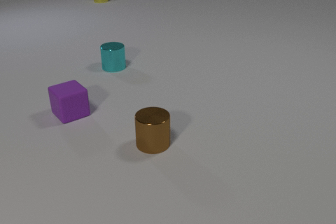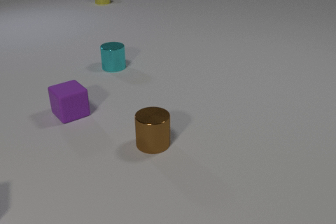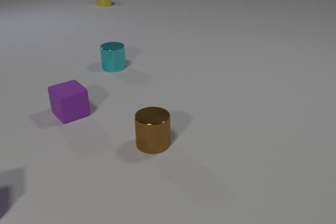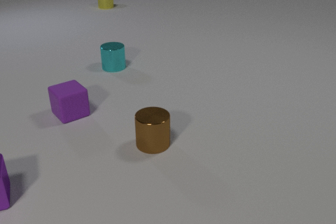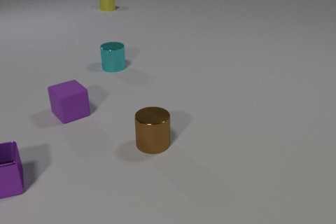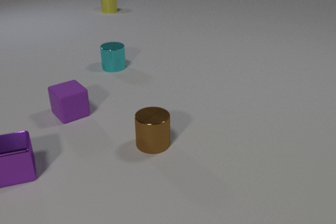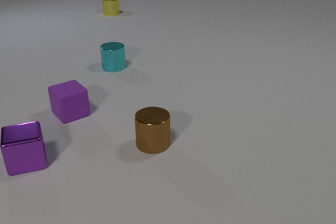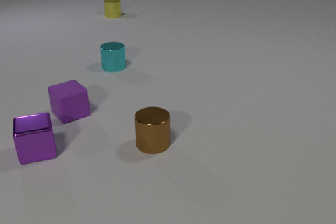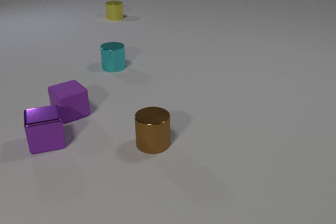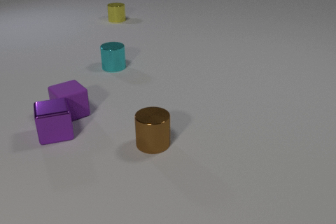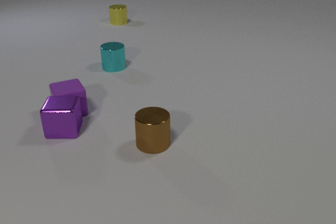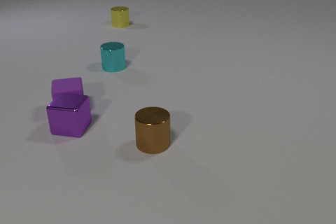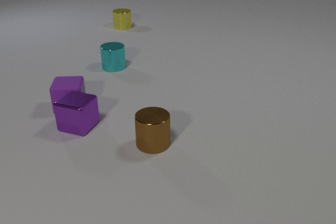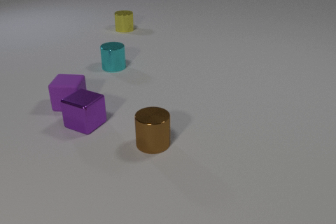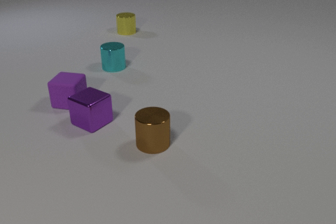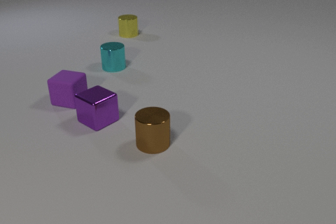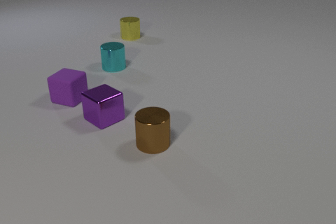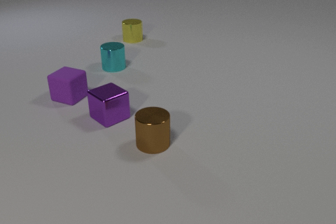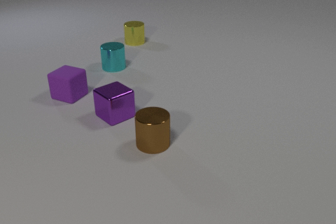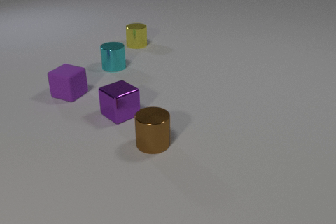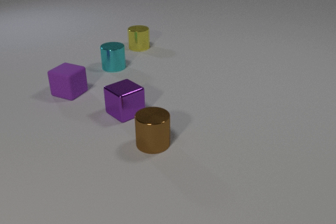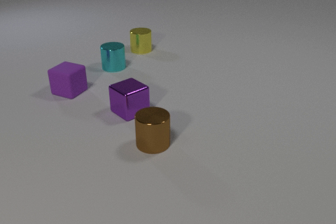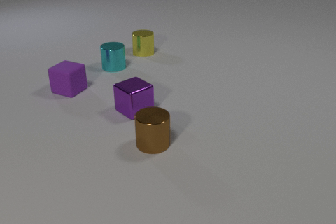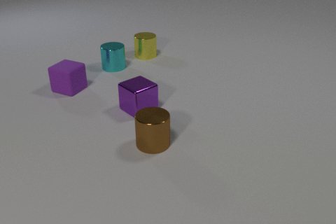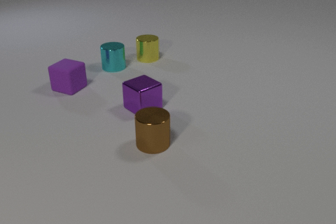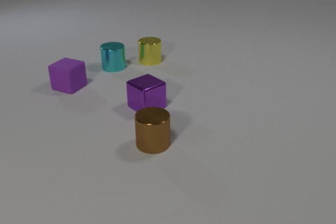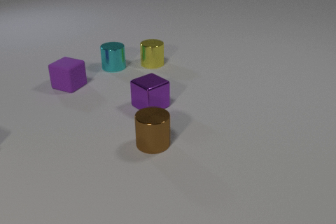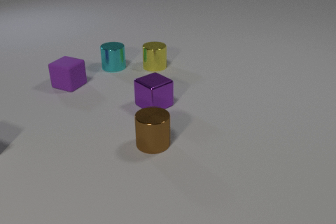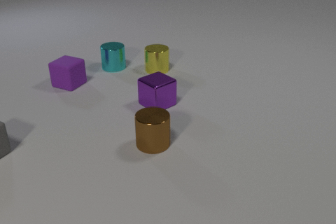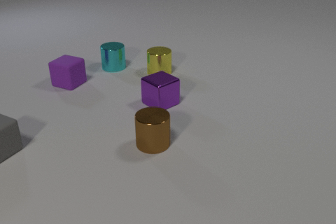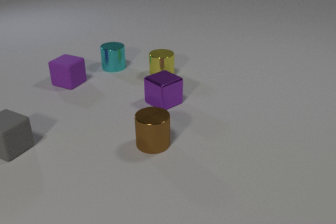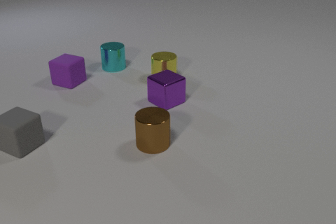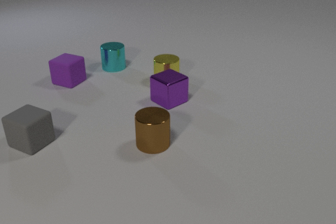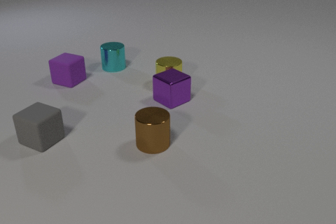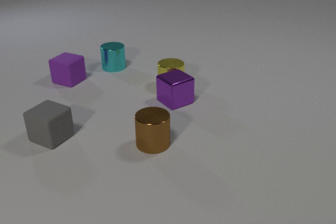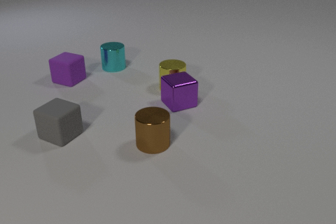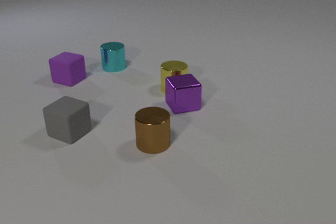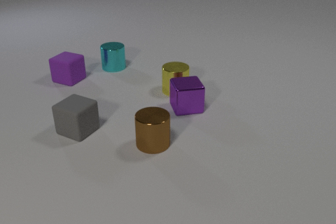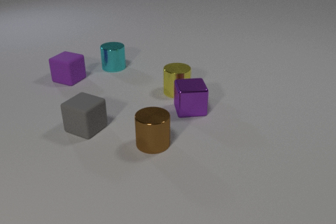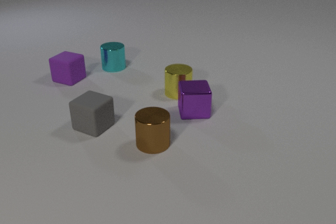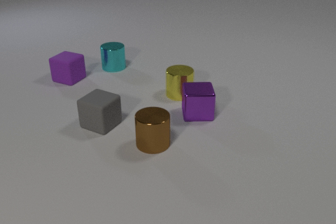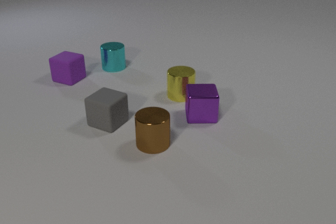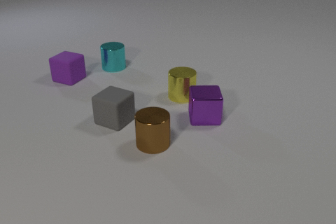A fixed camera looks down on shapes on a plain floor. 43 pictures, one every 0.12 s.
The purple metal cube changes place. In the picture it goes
to the right.
The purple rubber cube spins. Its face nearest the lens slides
to the left.
0.00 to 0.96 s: The purple metal cube comes in at the left edge, slides away from the camera and to the right. The yellow metal cylinder slides toward the camera.
0.96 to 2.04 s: The purple metal cube slides to the right and away from the camera, spins so that its near face slides to the left, clockwise seen from above. The purple rubber cube slides away from the camera, spins clockwise seen from above by about 60 degrees, its near face sliding to the left. The yellow metal cylinder slides toward the camera. The purple metal cube and the purple rubber cube collide.
2.04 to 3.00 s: The purple metal cube slides to the right and away from the camera. The purple rubber cube slides away from the camera. The yellow metal cylinder slides toward the camera.
3.00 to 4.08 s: The purple metal cube slides to the right. The purple rubber cube slides away from the camera. The yellow metal cylinder slides toward the camera. The gray rubber cube comes in at the left edge, slides to the right. The purple metal cube and the yellow metal cylinder collide.
4.08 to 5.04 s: The purple metal cube slides toward the camera and to the right, spins so that its near face slides to the left, clockwise seen from above. The yellow metal cylinder slides toward the camera and to the right. The gray rubber cube slides to the right.
How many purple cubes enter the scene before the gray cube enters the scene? 1.
What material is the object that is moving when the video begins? metal.
Are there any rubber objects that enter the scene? yes.
